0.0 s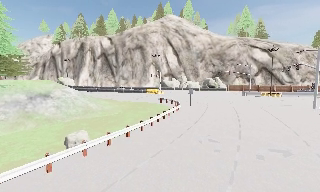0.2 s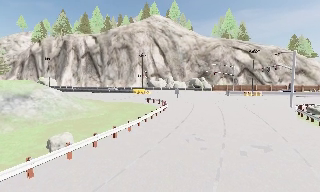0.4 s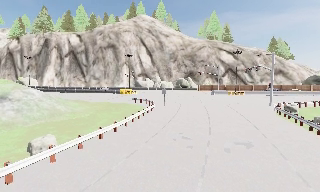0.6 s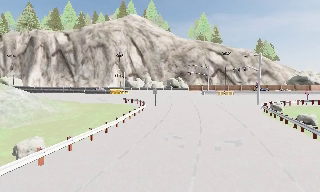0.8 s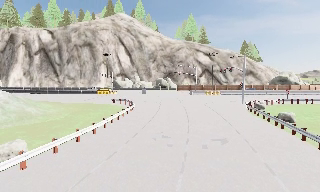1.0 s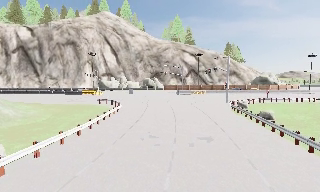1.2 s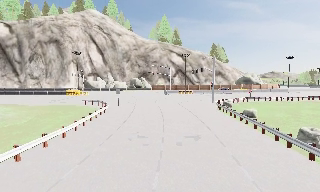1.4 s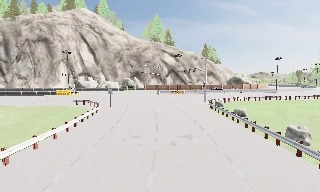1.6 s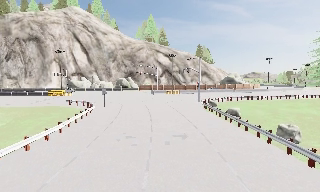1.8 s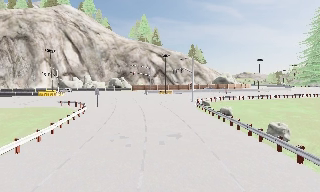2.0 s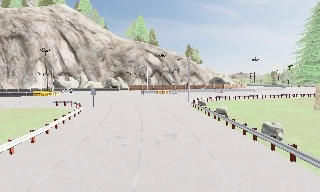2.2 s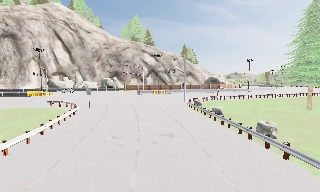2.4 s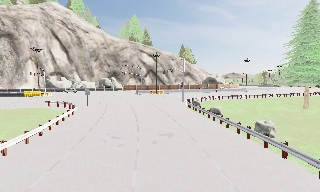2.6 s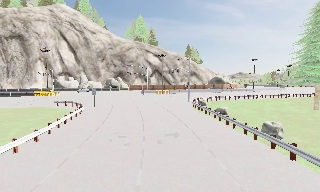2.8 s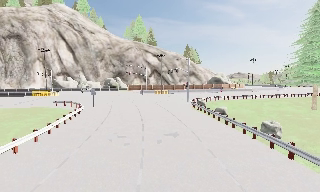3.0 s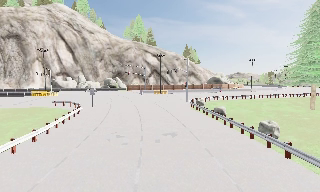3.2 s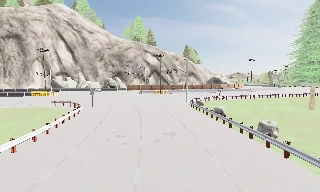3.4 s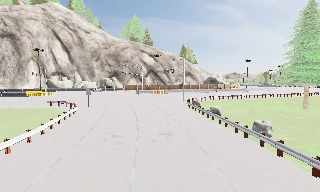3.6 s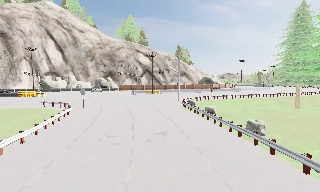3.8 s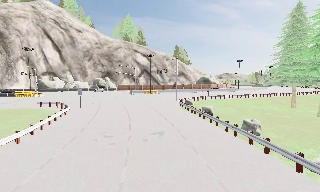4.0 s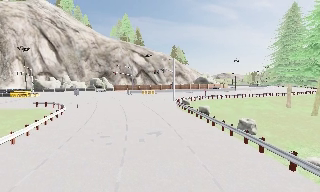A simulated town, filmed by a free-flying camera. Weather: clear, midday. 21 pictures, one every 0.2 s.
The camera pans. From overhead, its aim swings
clockwise.
The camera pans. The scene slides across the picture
to the left.
0.0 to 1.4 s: The camera swings to its right by about 30 degrees, and the scene slides to the left.
1.4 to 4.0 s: The camera pans to its right, which is clockwise from overhead, by about 10 degrees. It travels backward, about 0.5 m, so what stands in front gets smaller.
The film runs backward here.
